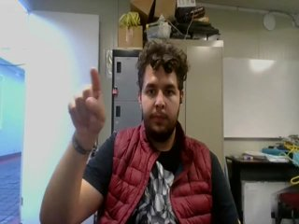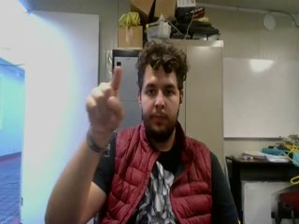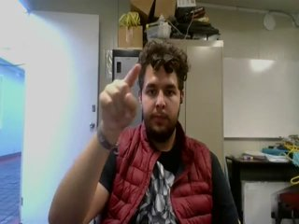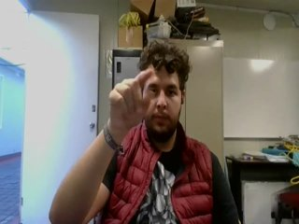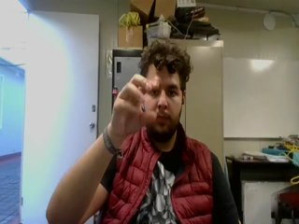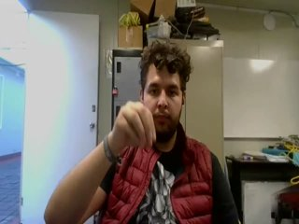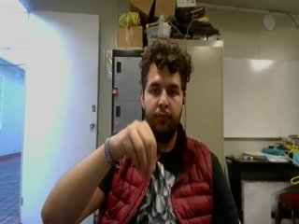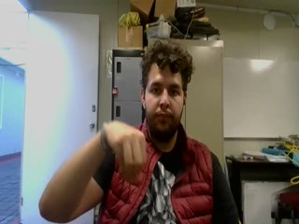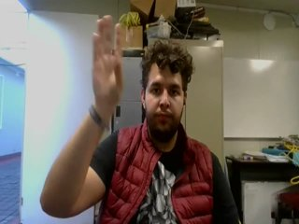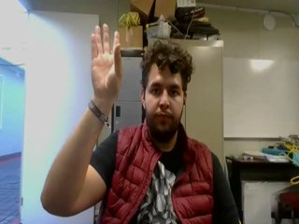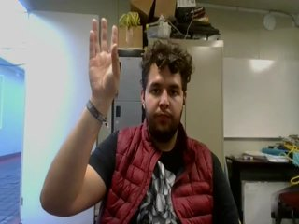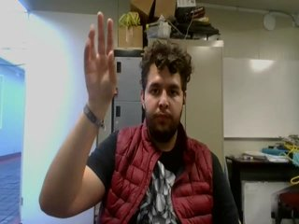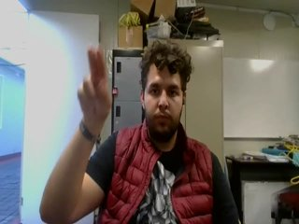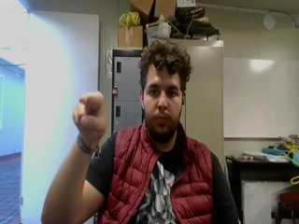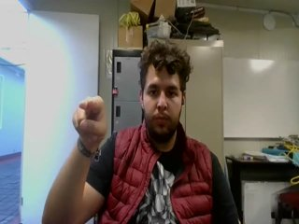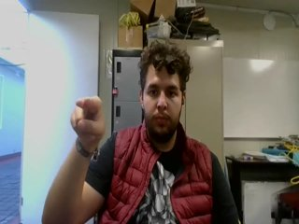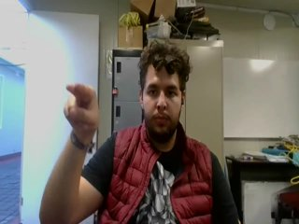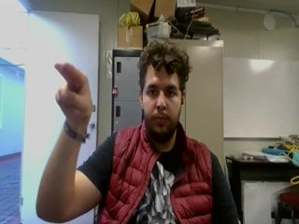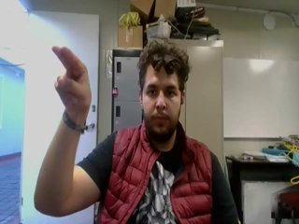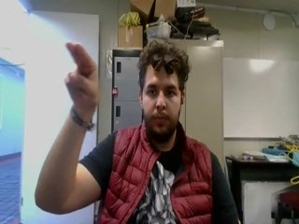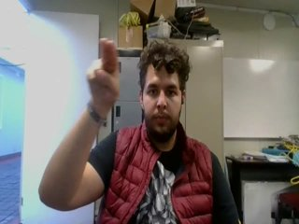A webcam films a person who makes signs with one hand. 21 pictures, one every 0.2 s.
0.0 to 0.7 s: Pointing with one finger.
0.8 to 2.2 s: On the screen the hand sweeps upward. The name of the sign: Throw up.
2.3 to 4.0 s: Pointing with two fingers.
